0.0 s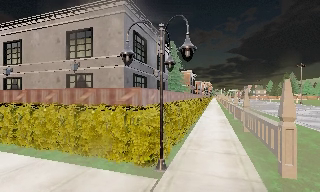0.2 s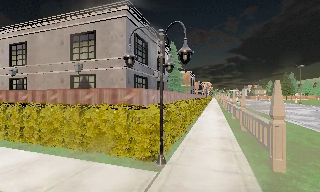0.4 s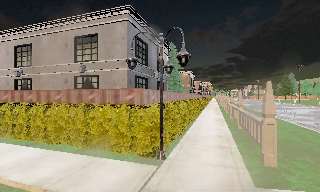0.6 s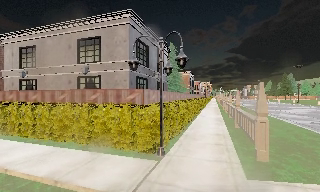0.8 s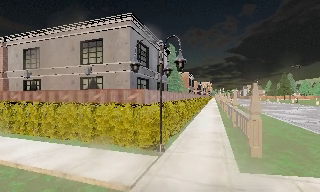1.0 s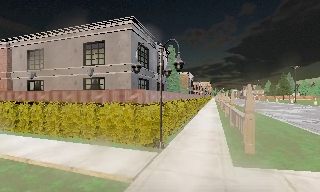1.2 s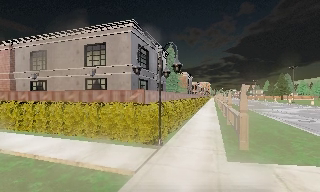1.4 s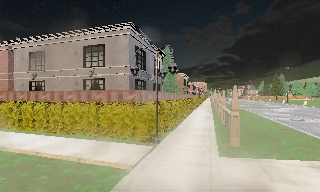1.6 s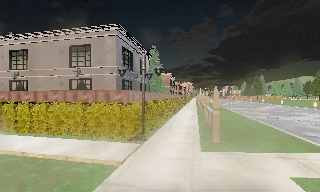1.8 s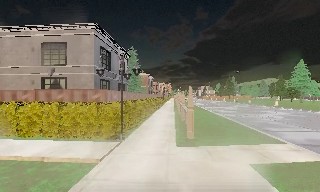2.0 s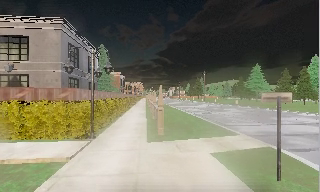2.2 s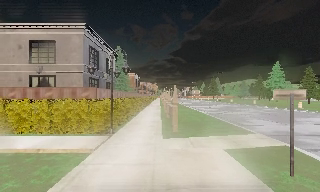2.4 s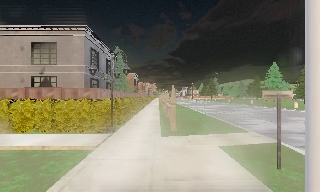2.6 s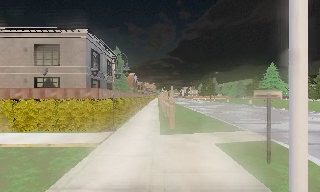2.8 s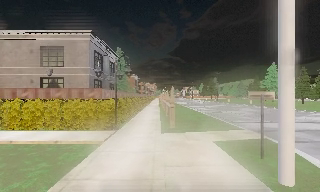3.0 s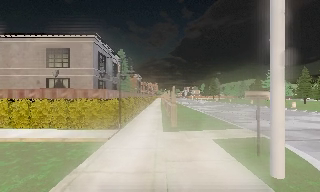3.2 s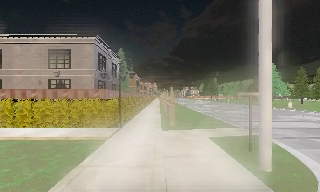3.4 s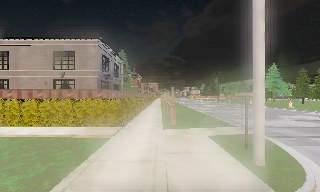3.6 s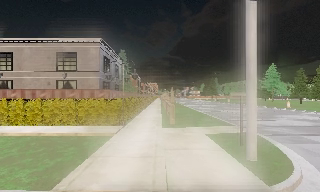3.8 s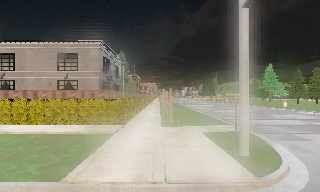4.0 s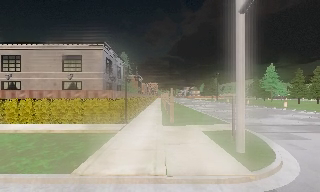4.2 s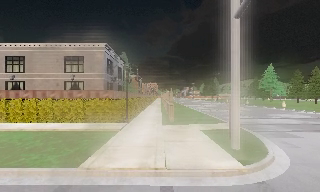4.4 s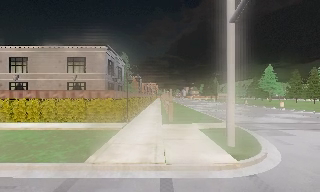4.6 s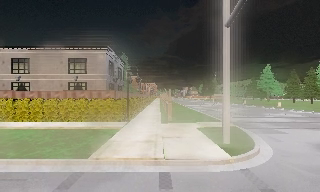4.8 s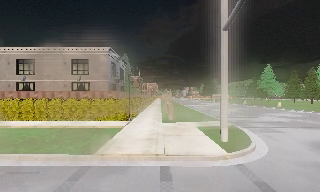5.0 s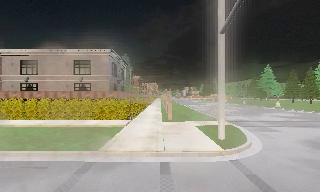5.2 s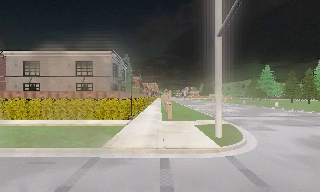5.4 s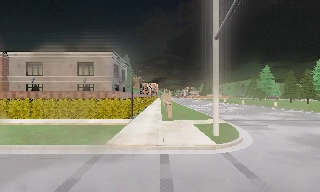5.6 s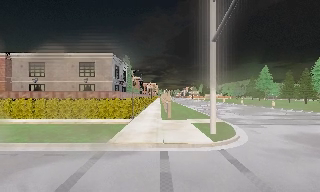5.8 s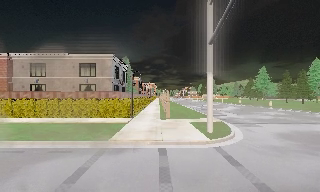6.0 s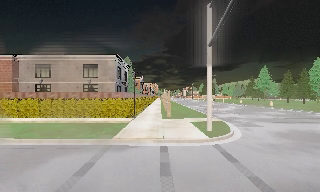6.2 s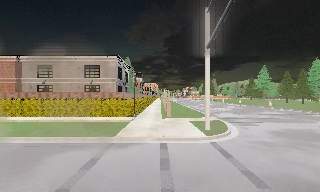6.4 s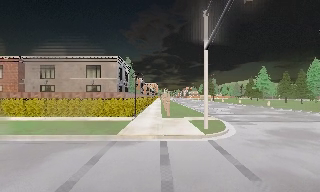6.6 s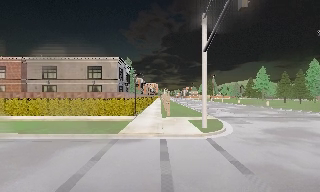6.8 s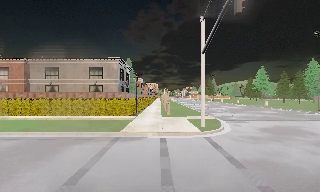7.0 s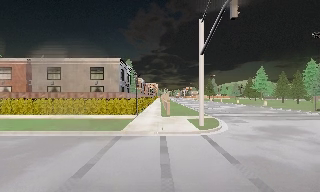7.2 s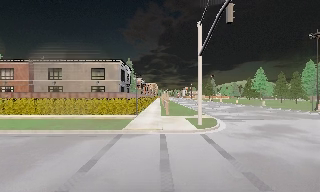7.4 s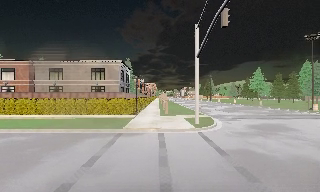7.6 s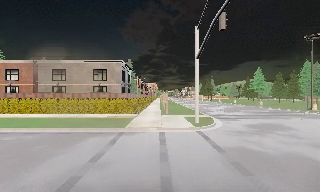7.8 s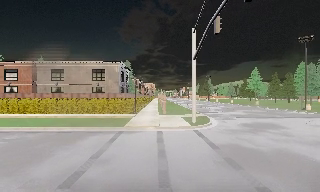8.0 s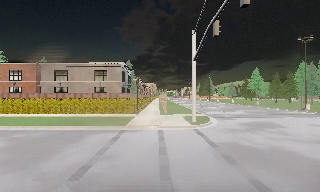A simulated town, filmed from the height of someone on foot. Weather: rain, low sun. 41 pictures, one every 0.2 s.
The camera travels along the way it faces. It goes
backward.
0.0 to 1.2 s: The camera travels backward, about 2.5 m, so what stands in front gets smaller.
1.2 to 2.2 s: The camera pans to its right, which is clockwise from overhead, by about 20 degrees. It travels backward, about 2 m, so what stands in front gets smaller.
2.2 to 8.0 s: The camera travels backward, about 11 m, so what stands in front gets smaller.
The film runs backward here.
